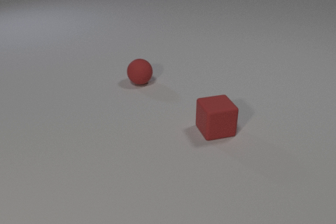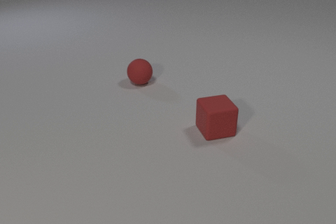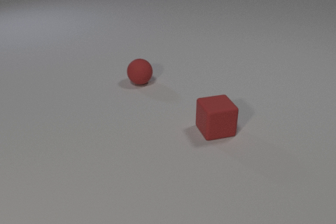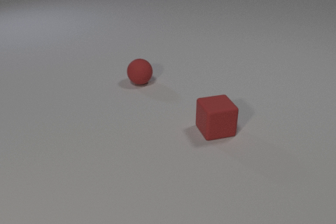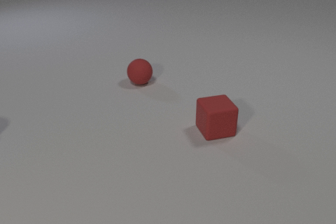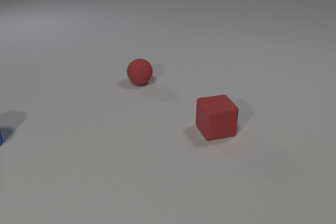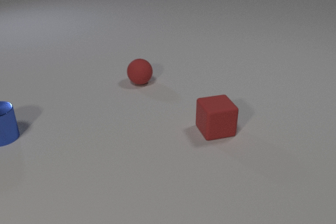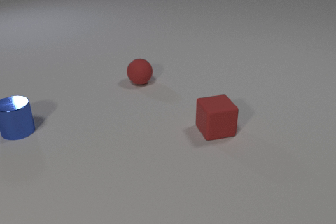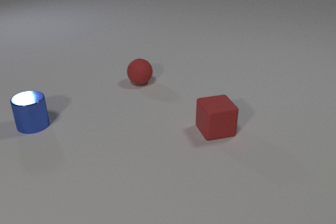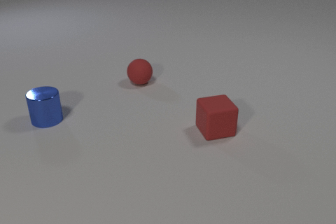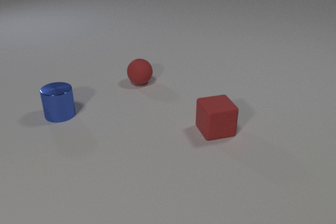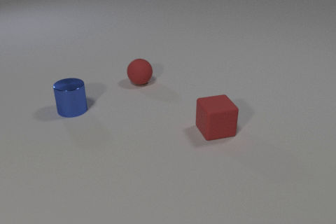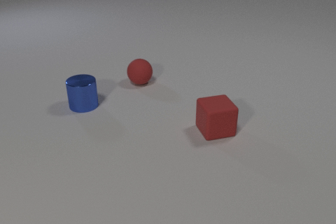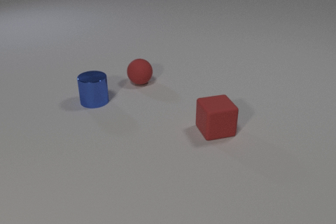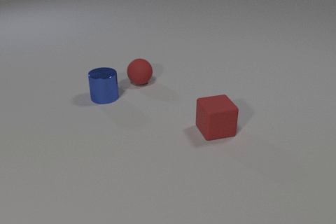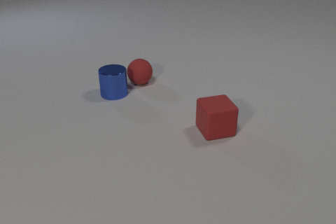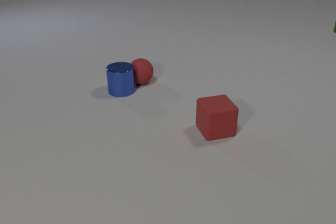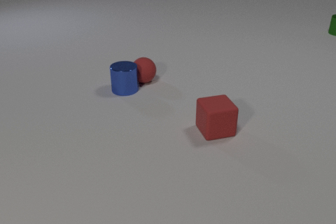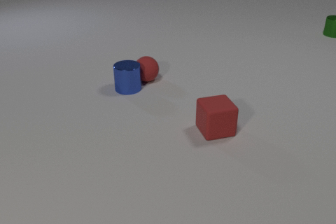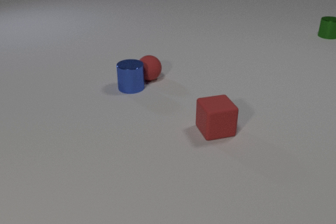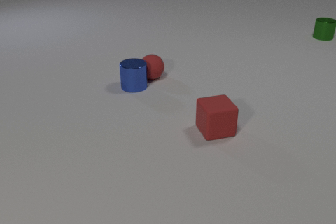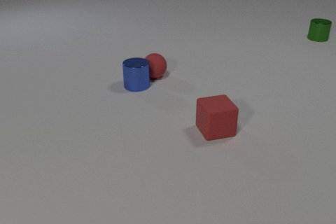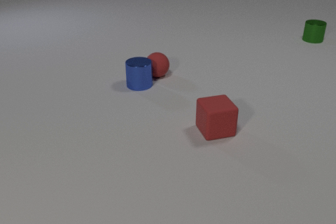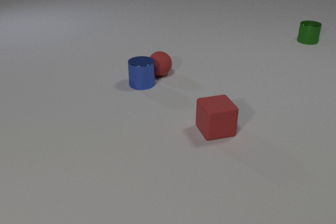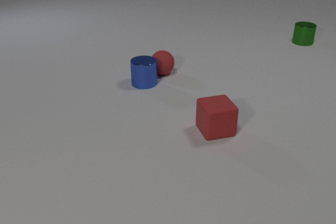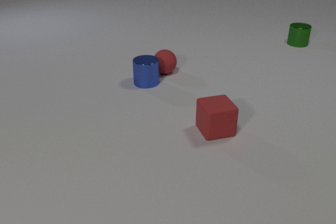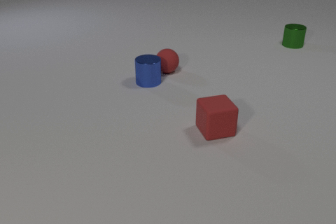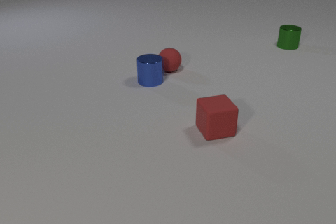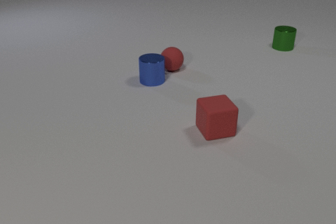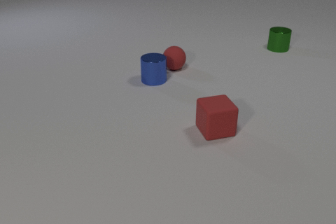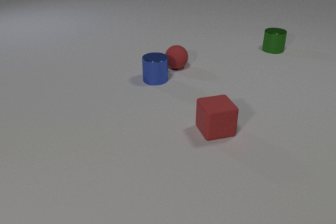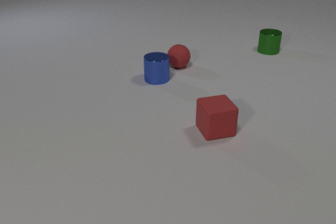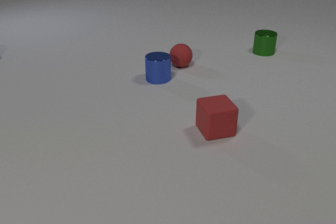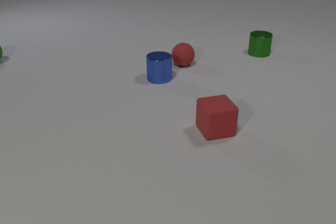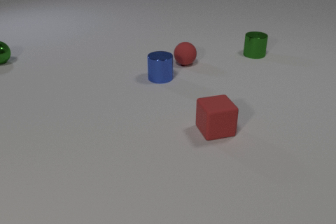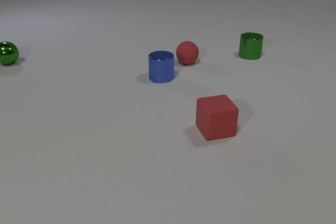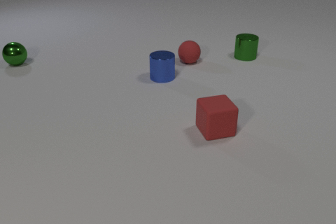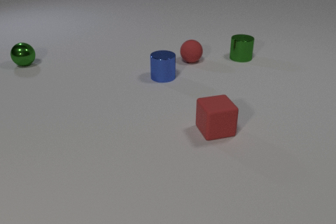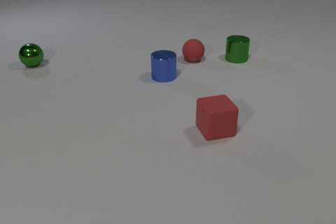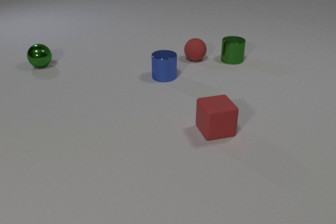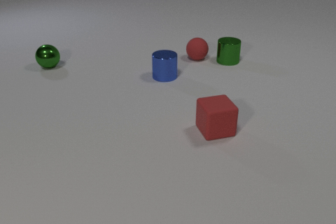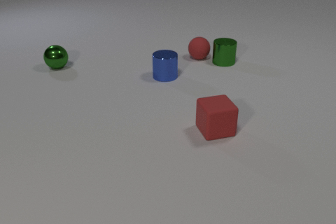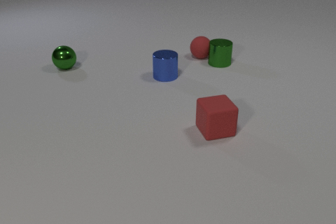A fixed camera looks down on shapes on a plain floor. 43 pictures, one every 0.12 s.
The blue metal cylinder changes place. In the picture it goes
to the right.
0.00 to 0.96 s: The blue metal cylinder comes in at the left edge, slides to the right.
0.96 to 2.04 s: The blue metal cylinder slides to the right and away from the camera. The green metal cylinder comes in at the right edge, slides toward the camera and to the left. The blue metal cylinder and the red rubber sphere collide.
2.04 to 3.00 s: The blue metal cylinder slides to the right and away from the camera. The red rubber sphere rolls to the right and away from the camera. The green metal cylinder slides toward the camera and to the left.
3.00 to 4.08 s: The blue metal cylinder slides to the right and away from the camera. The red rubber sphere rolls away from the camera and to the right. The green metal sphere comes in at the left edge, rolls to the right and toward the camera. The green metal cylinder slides toward the camera and to the left.
4.08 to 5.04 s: The red rubber sphere rolls away from the camera and to the right. The green metal sphere rolls to the right and toward the camera. The green metal cylinder slides to the left and toward the camera.
How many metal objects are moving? 3.
What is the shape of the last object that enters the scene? sphere.
What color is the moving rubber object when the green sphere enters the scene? red.
